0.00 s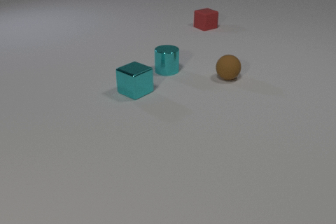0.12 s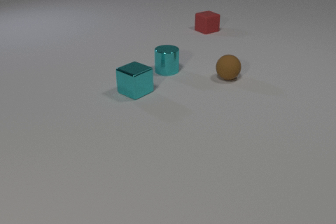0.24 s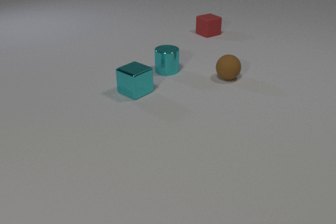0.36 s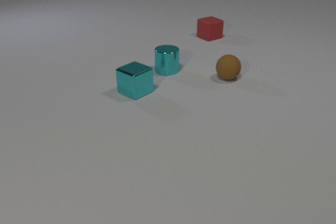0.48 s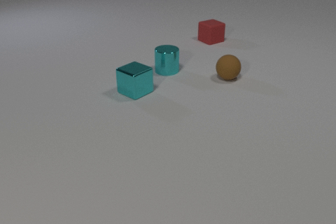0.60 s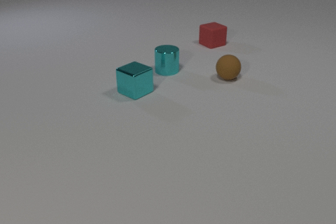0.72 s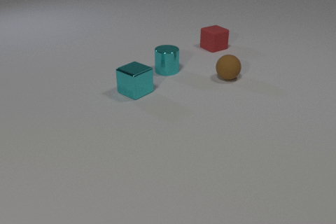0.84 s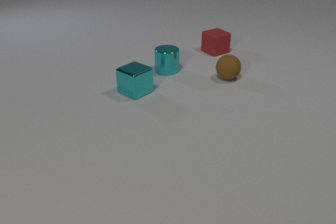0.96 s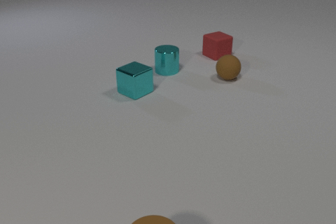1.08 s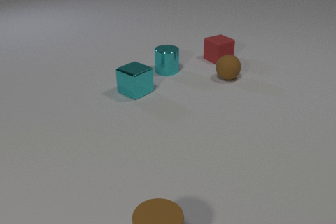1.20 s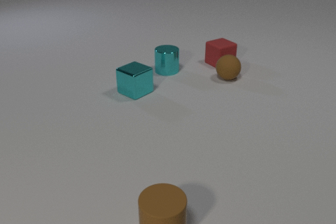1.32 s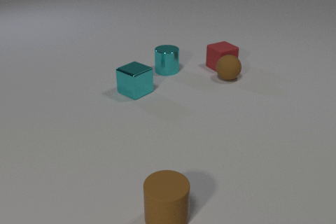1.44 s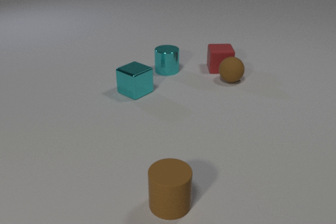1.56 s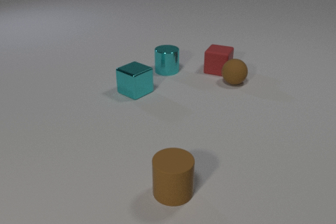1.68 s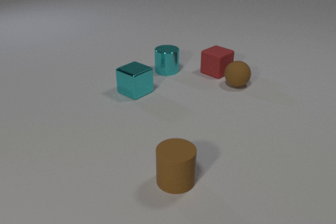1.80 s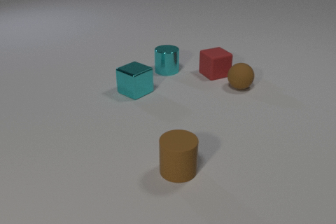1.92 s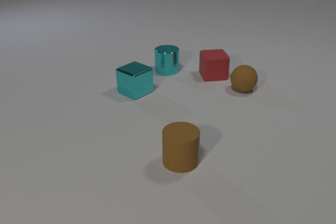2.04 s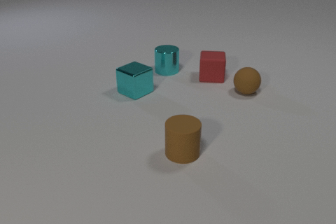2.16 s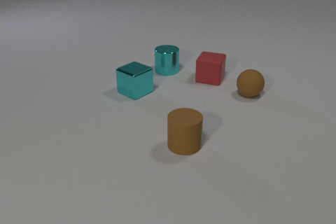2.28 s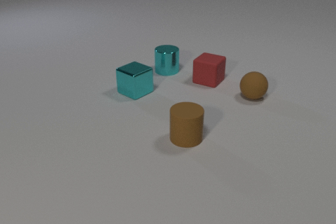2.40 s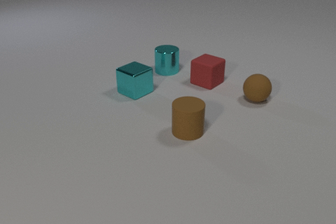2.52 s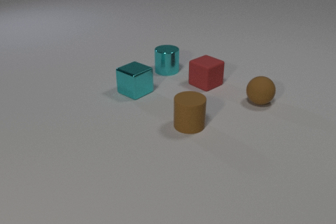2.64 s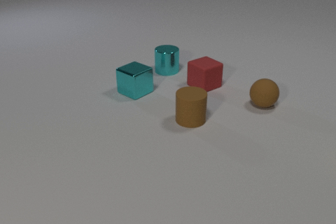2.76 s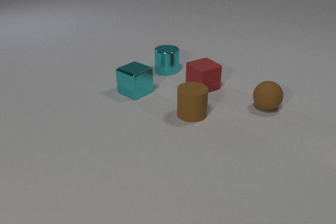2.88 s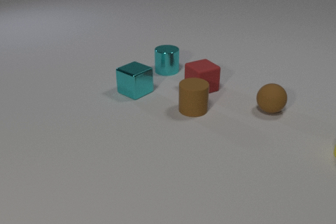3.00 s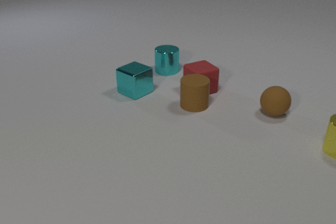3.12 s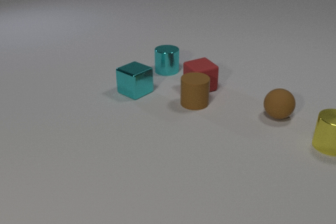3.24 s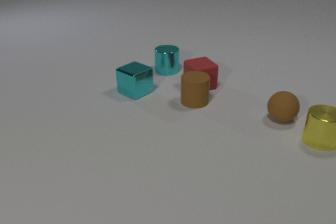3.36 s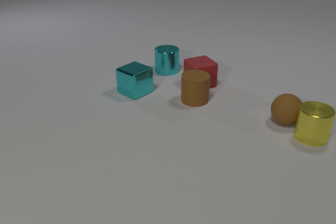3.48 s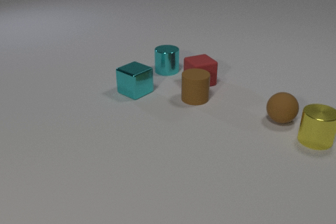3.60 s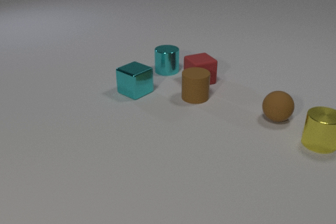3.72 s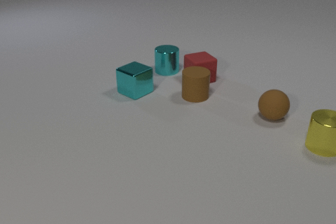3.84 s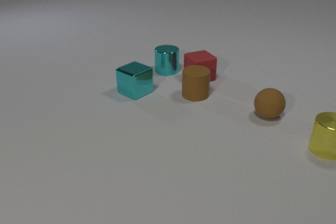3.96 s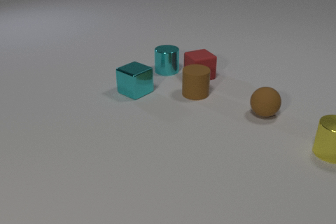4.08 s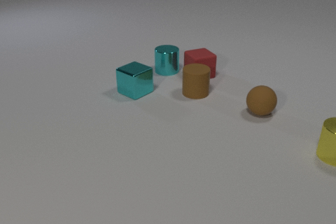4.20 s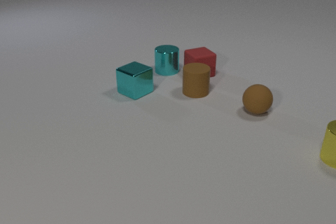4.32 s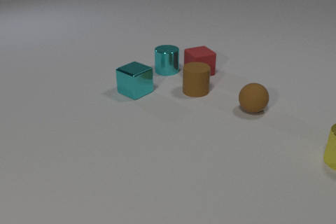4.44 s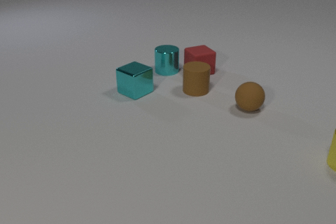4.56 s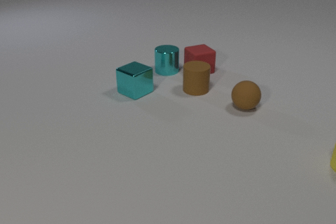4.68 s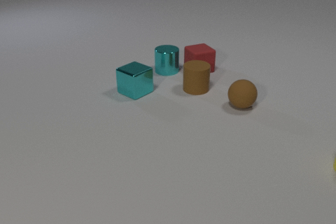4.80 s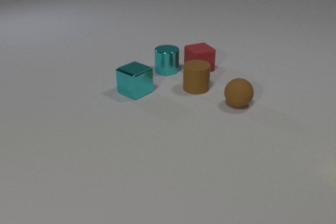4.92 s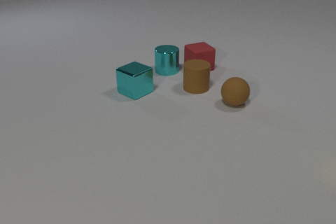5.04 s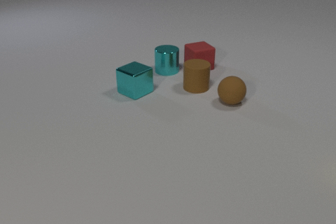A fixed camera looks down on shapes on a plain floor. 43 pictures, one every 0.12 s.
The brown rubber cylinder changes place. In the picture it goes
away from the camera.
The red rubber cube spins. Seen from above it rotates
clockwise.
0.00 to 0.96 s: The red rubber cube slides toward the camera. The brown rubber cylinder comes in at the bottom edge.
0.96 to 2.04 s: The red rubber cube slides toward the camera, spins so that its near face slides to the left, clockwise seen from above. The brown rubber sphere rolls toward the camera and to the right. The brown rubber cylinder slides away from the camera. The red rubber cube and the brown rubber sphere collide.
2.04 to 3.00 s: The red rubber cube slides toward the camera, spins clockwise seen from above by about 60 degrees, its near face sliding to the left. The brown rubber sphere rolls toward the camera and to the right. The yellow metal cylinder comes in at the right edge, slides to the left. The brown rubber cylinder slides away from the camera. The red rubber cube and the brown rubber cylinder collide.
3.00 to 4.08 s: The red rubber cube slides away from the camera. The brown rubber sphere rolls to the left. The yellow metal cylinder slides toward the camera. The brown rubber cylinder slides away from the camera. The brown rubber sphere and the yellow metal cylinder collide.
4.08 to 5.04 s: The red rubber cube slides away from the camera. The brown rubber sphere rolls to the left and away from the camera. The yellow metal cylinder slides to the right and toward the camera, leaves at the right edge. The brown rubber cylinder slides away from the camera.
How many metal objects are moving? 1.
What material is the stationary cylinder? metal.
What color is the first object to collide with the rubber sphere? red.
